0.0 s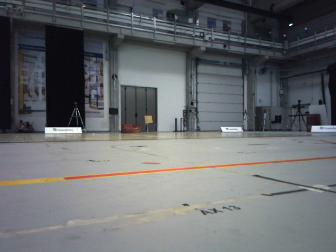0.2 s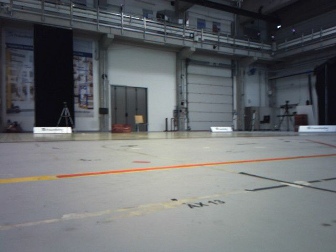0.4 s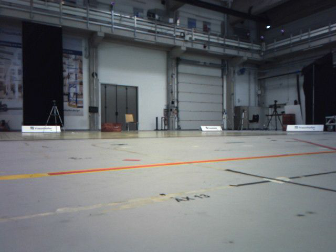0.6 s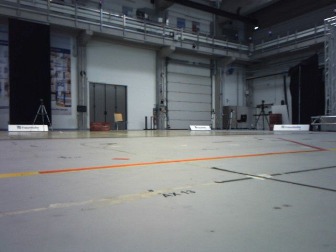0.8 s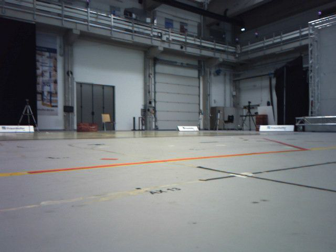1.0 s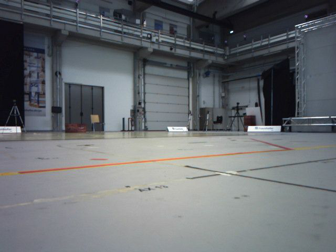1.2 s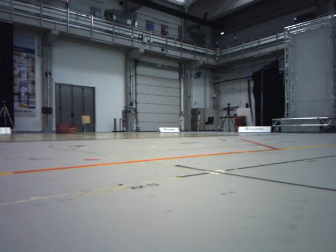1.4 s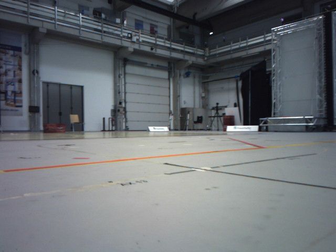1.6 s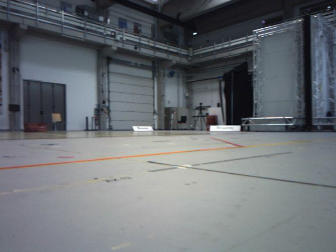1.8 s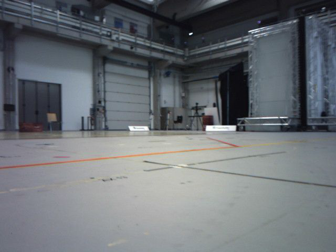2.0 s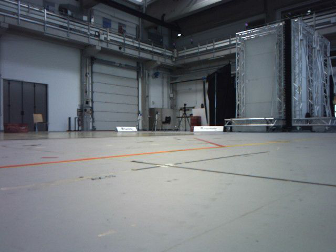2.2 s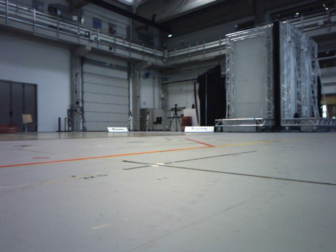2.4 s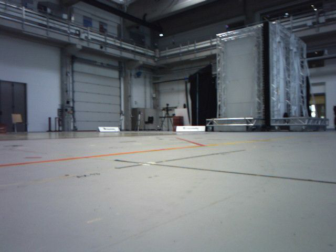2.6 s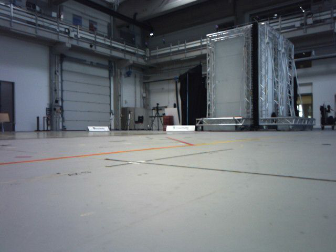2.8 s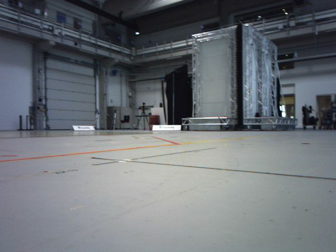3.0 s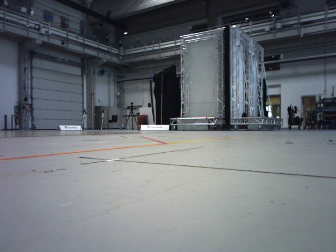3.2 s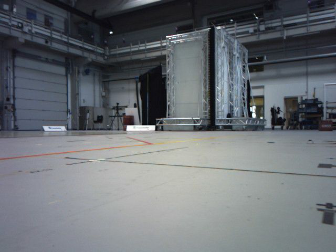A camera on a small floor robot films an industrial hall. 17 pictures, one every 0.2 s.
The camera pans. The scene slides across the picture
to the left.
The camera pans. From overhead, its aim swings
clockwise.
0.0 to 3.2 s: The scene slides to the left, as the camera pans about 35 degrees to its right. It travels backward, about 0.6 m.
The film runs backward here.
